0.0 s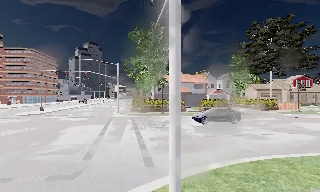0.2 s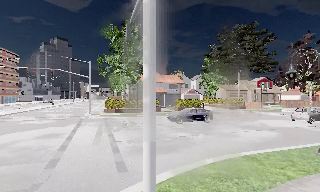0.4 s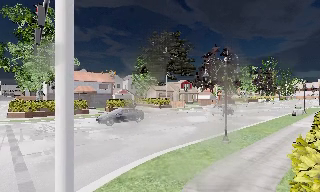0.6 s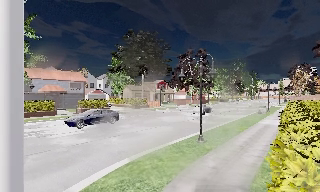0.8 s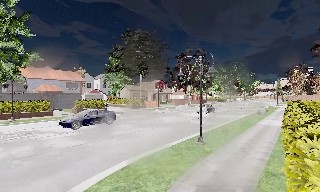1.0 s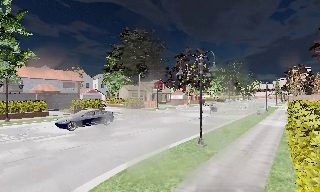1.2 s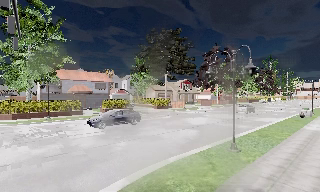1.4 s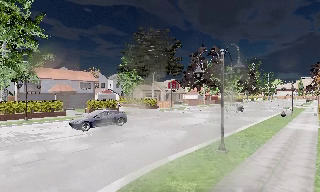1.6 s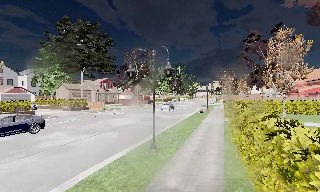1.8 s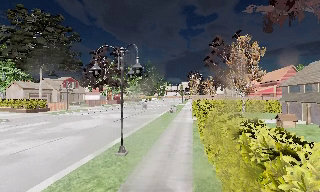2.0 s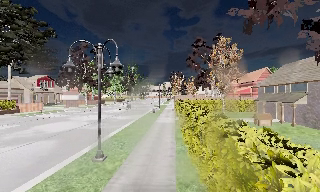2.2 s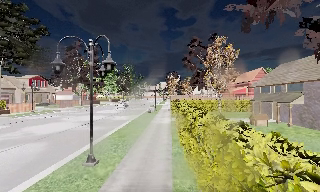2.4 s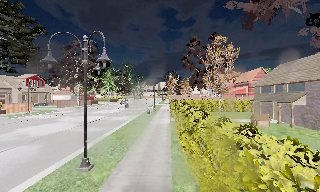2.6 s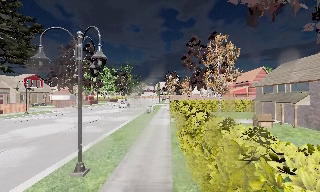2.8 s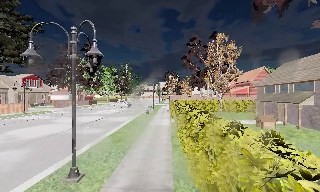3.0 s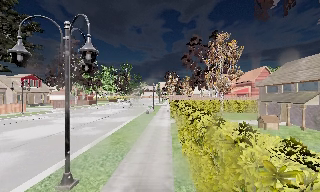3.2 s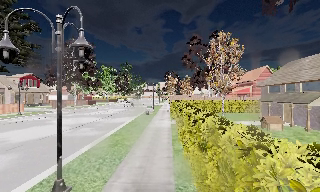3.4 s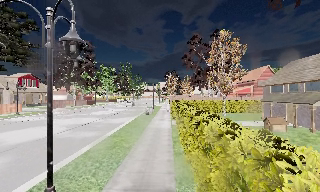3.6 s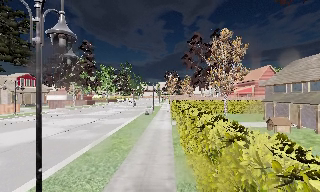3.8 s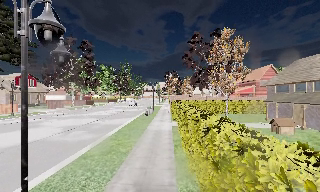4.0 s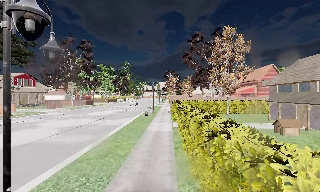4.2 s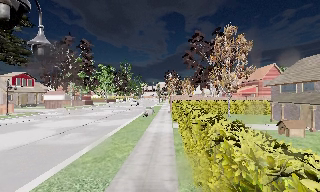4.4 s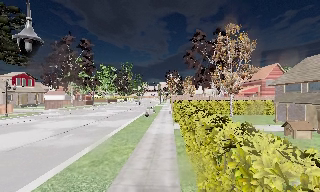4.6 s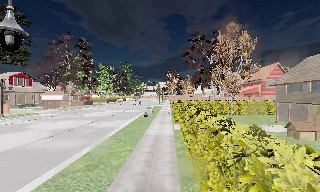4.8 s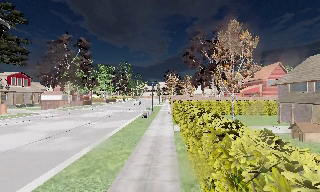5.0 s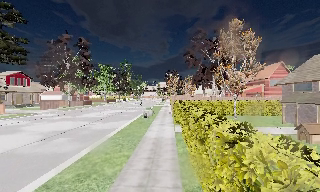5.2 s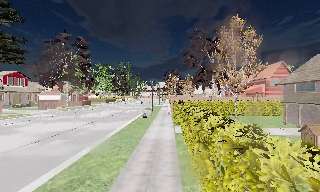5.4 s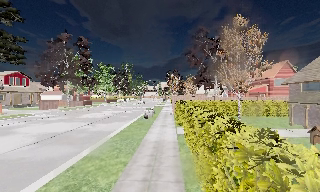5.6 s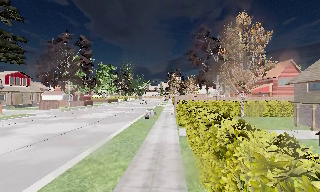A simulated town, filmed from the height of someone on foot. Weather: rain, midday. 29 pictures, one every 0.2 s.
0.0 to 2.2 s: The camera swings to its right by about 80 degrees, and the scene slides to the left. It travels forward, about 4 m.
2.2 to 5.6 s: The camera travels forward, about 6 m, so what stands in front looms larger.
The film runs forward here.
